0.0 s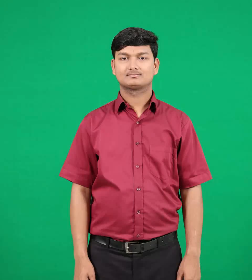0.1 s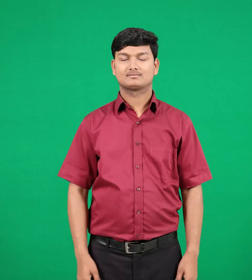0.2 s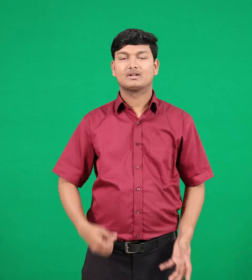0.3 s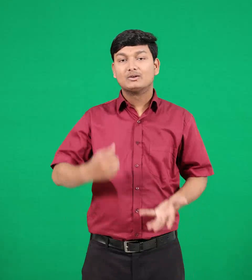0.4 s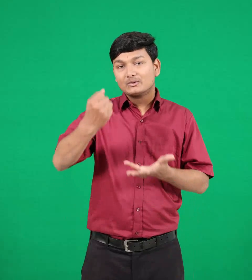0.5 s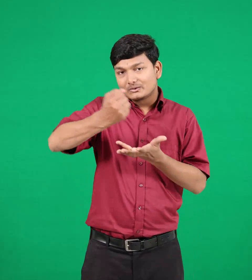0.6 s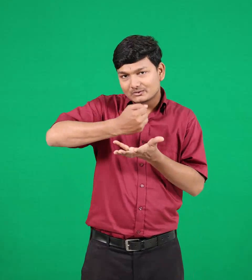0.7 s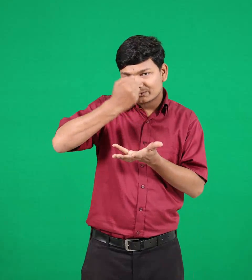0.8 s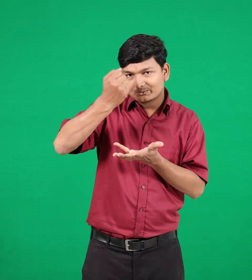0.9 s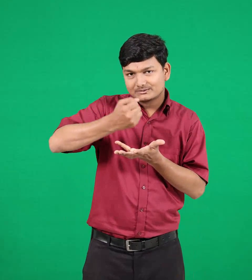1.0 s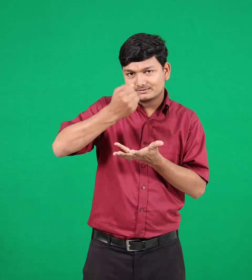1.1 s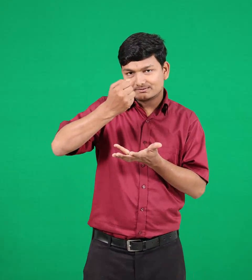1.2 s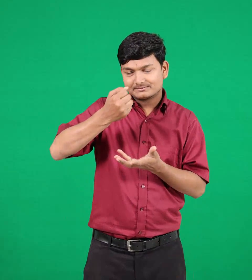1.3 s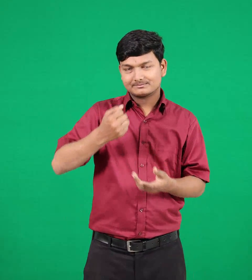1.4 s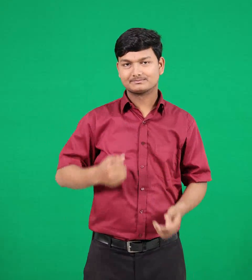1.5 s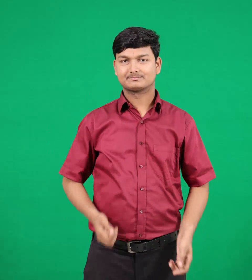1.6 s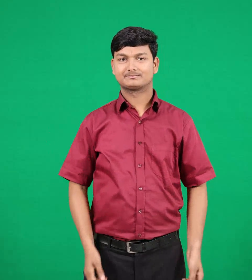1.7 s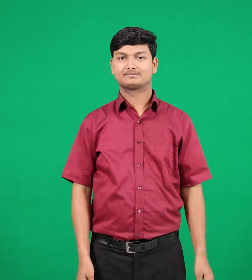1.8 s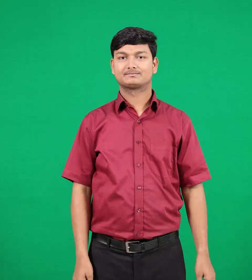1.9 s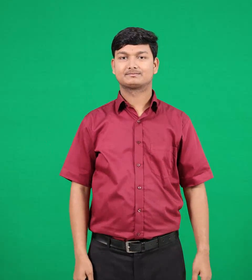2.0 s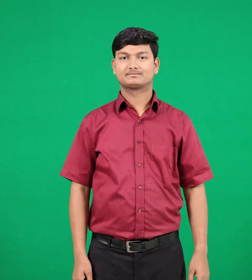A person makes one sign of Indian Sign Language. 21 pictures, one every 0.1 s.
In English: soap
